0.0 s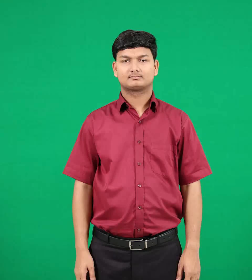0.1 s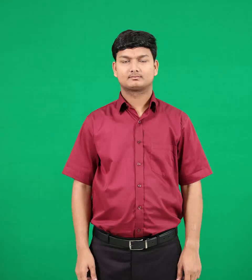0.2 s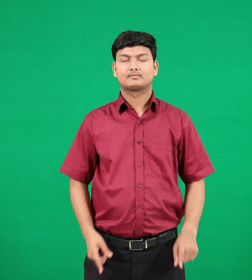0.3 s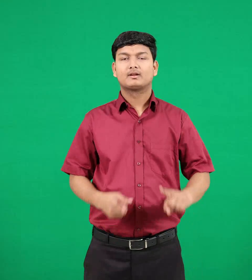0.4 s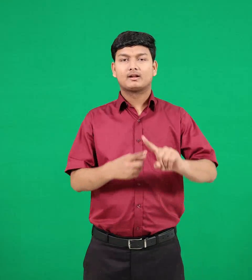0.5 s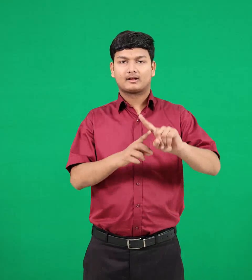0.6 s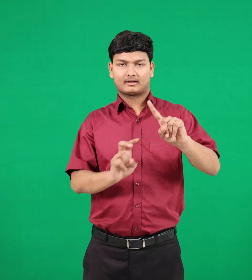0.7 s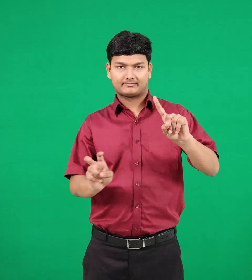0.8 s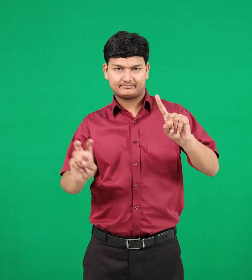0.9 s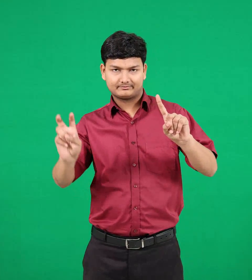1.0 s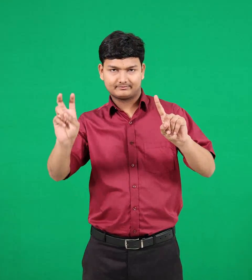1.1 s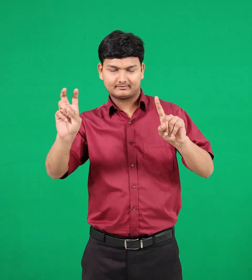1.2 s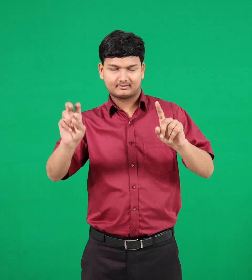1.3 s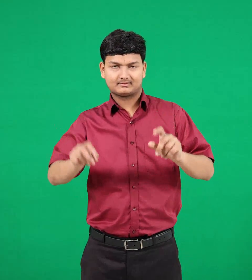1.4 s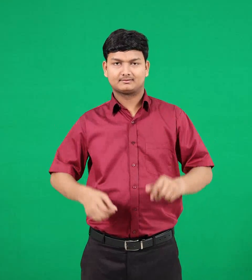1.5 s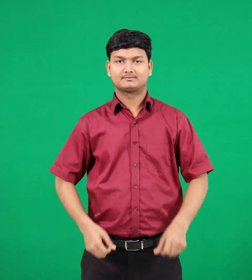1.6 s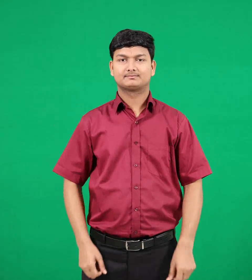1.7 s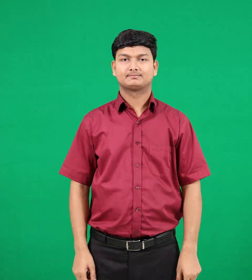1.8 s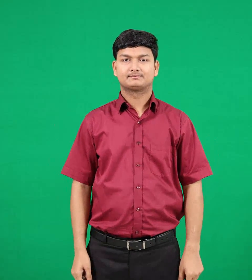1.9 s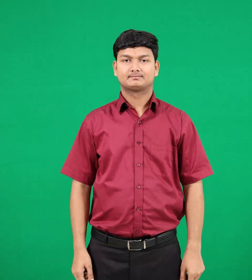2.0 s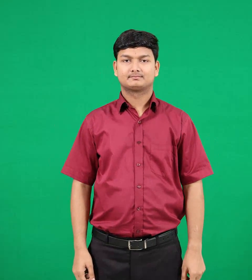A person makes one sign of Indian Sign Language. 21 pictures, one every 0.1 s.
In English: travel
